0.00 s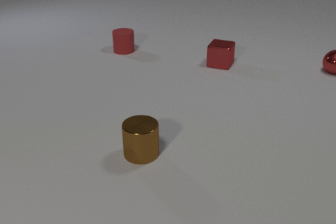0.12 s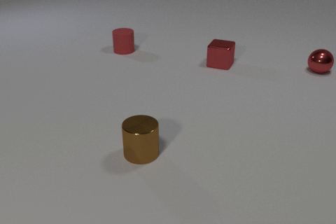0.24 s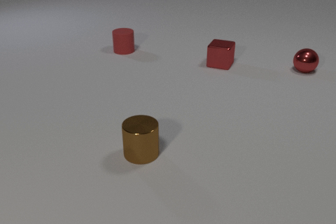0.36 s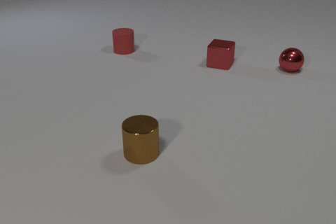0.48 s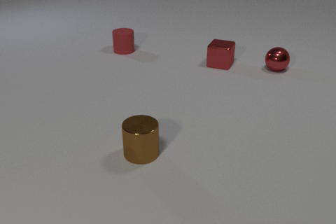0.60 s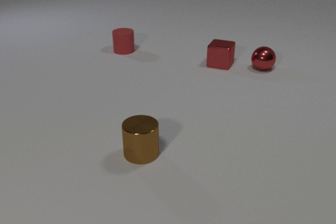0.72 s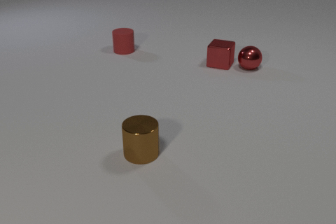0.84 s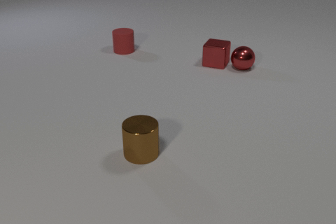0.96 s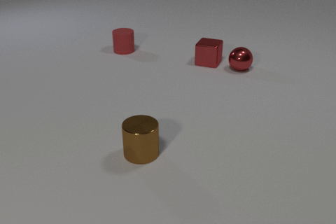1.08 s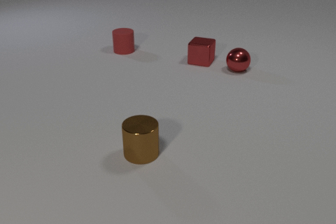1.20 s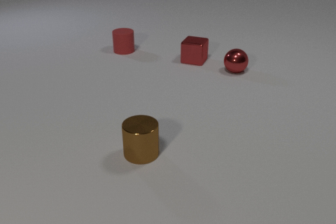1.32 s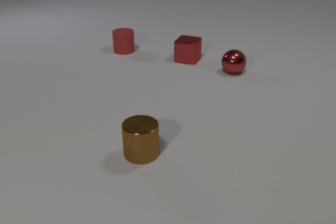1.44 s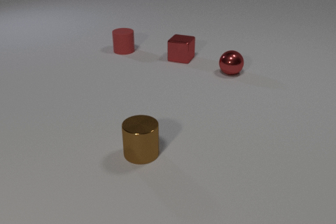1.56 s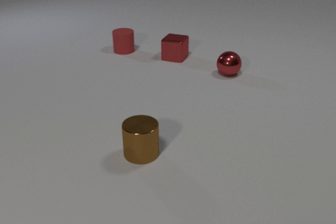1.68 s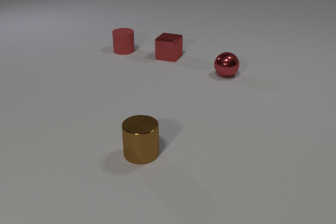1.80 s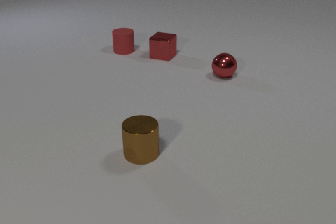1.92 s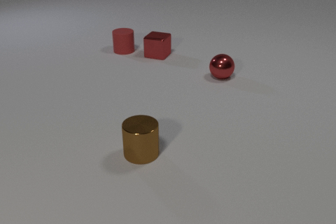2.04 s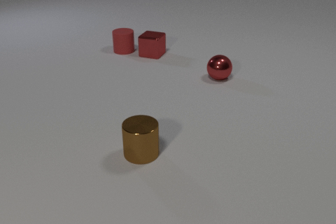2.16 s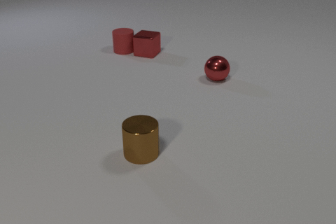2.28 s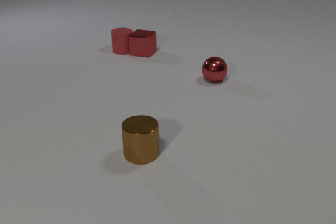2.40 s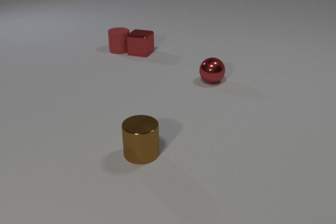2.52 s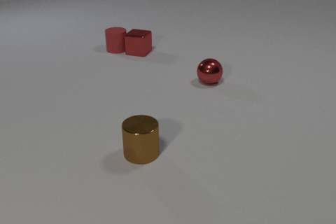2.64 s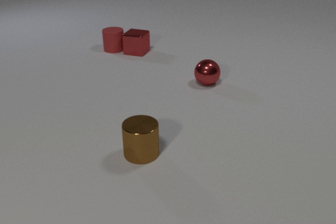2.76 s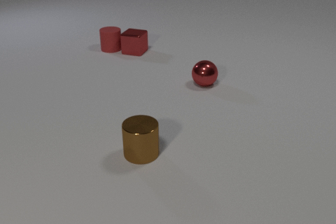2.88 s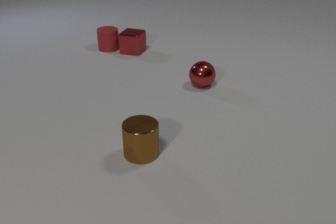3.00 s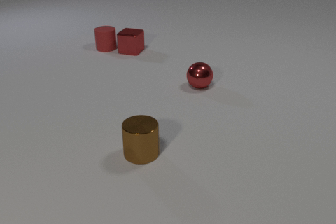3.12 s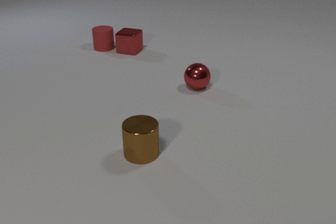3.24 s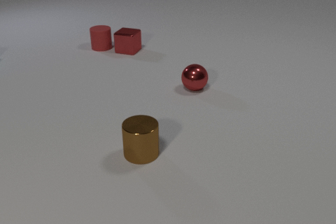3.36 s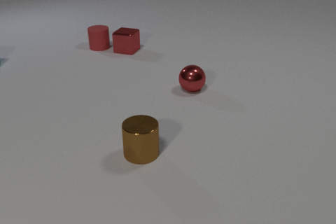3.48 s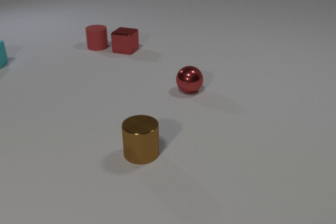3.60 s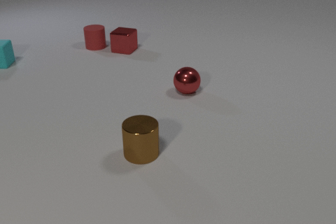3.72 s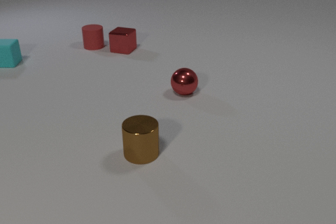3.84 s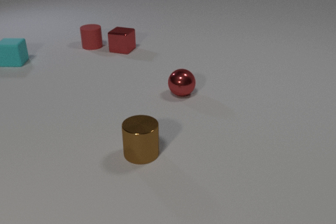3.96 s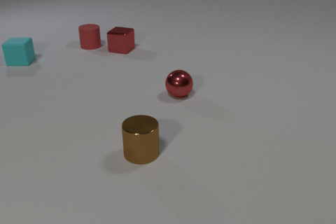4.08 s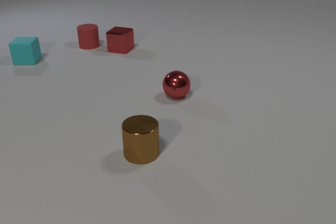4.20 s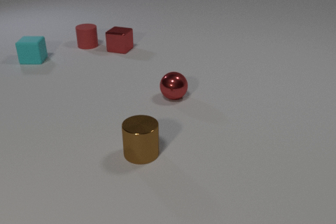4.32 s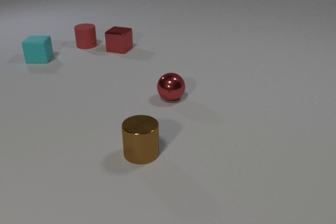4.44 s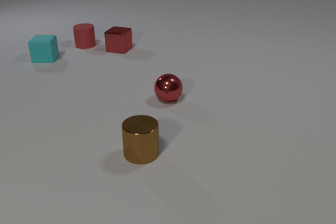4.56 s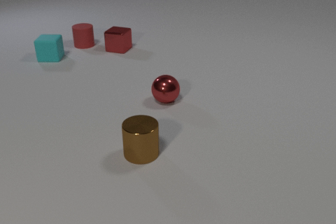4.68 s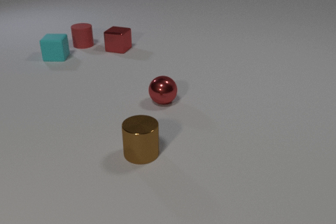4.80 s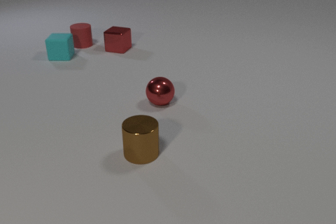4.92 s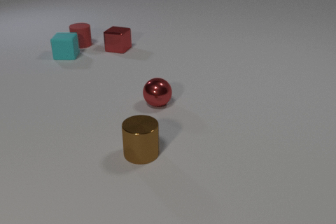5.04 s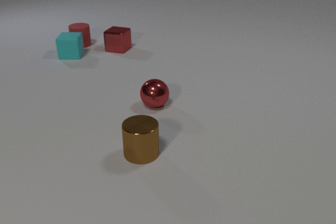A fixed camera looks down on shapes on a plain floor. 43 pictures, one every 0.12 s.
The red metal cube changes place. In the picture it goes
to the left.
0.00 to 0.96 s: The red metal sphere rolls to the left. The red metal cube slides to the left. The red metal sphere and the red metal cube collide.
0.96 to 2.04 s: The red metal sphere rolls toward the camera and to the left. The red metal cube slides to the left.
2.04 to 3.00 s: The red metal sphere rolls toward the camera and to the left. The red metal cube slides to the left and away from the camera. The red rubber cylinder slides to the left and away from the camera. The red metal cube and the red rubber cylinder collide.
3.00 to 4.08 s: The red metal sphere rolls toward the camera and to the left. The red metal cube slides to the left and away from the camera. The red rubber cylinder slides to the left and away from the camera. The cyan rubber cube comes in at the left edge, slides to the right.
4.08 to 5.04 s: The red metal sphere rolls to the left and toward the camera. The red rubber cylinder slides to the left and away from the camera. The cyan rubber cube slides to the right.
What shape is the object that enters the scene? cube.
What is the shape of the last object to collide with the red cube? cylinder.
How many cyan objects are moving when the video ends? 1.
